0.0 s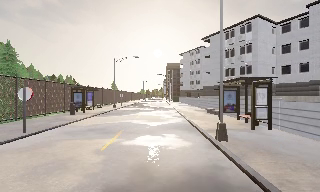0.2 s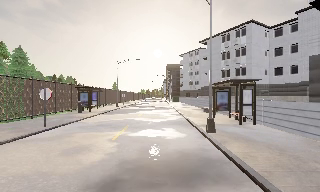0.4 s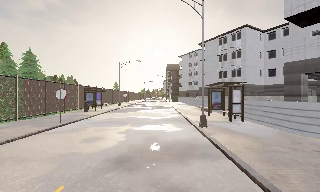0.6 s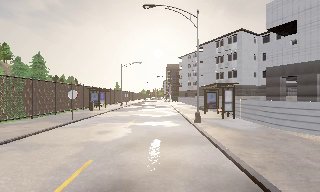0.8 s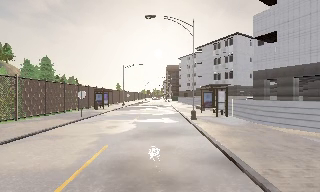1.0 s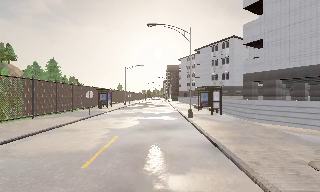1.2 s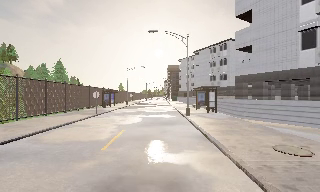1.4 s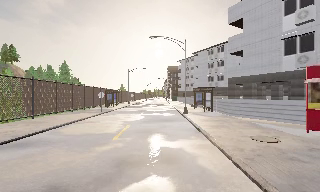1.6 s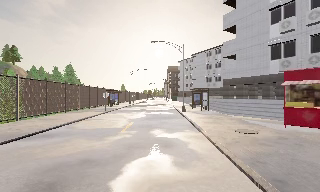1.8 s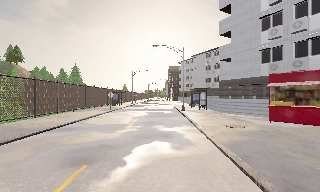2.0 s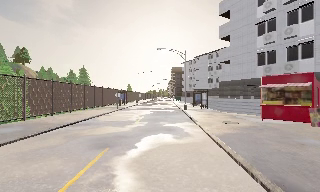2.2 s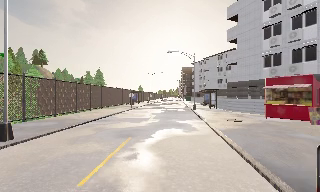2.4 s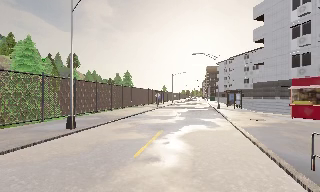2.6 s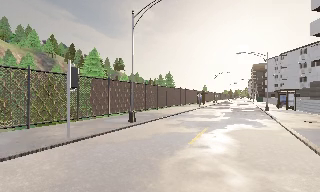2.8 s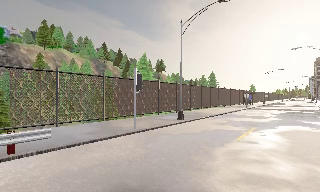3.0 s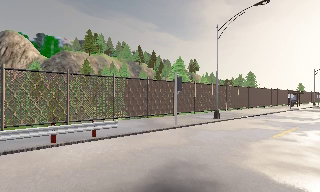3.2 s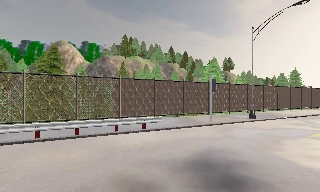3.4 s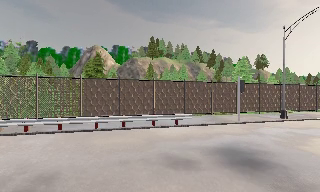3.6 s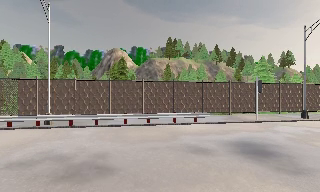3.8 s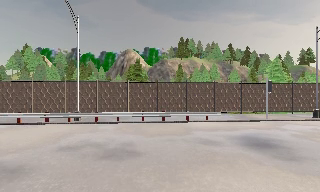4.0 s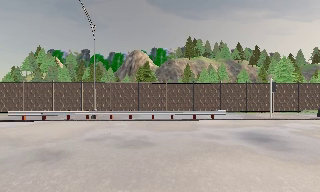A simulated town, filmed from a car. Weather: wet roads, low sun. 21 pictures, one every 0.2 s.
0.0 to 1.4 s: The camera travels backward, about 10 m, so what stands in front gets smaller.
1.4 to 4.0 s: The scene slides to the right, as the camera pans about 85 degrees to its left. It travels backward, about 17 m.
The film runs backward here.
